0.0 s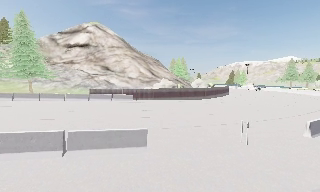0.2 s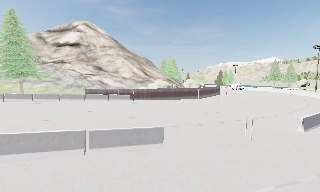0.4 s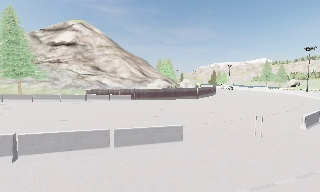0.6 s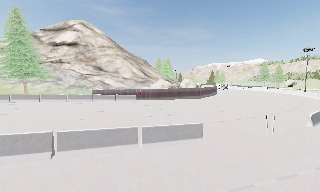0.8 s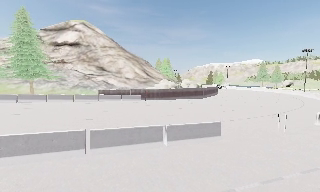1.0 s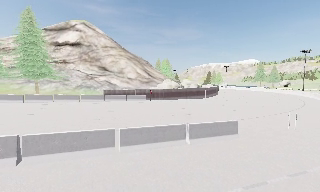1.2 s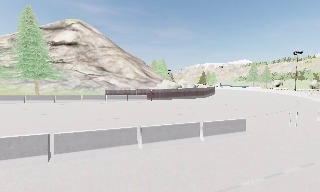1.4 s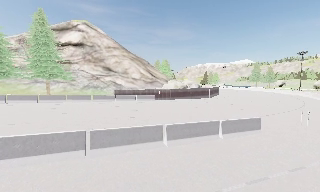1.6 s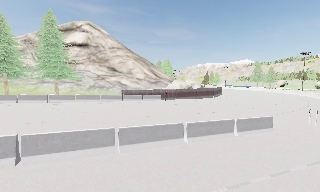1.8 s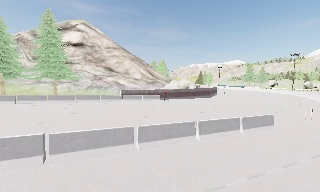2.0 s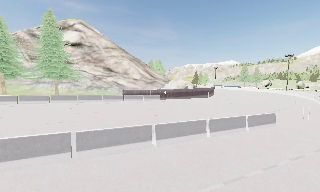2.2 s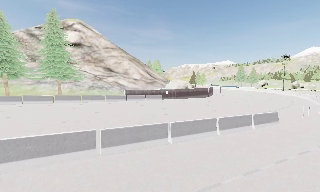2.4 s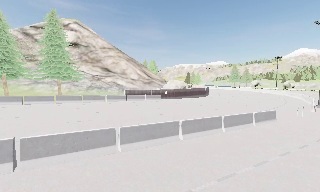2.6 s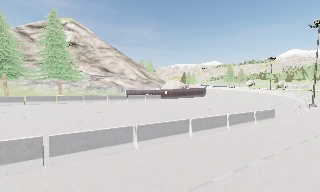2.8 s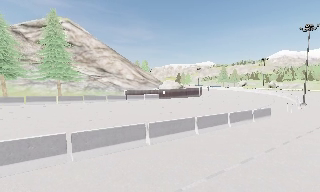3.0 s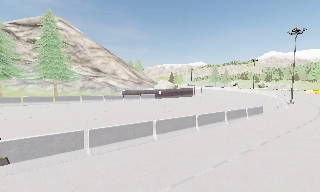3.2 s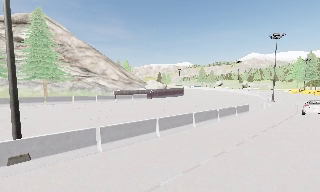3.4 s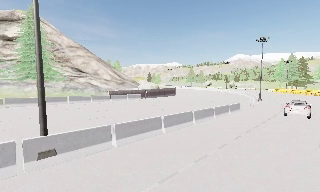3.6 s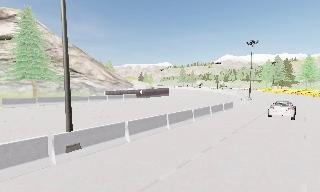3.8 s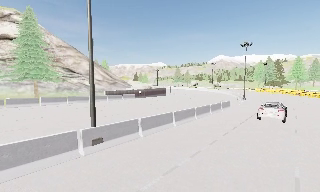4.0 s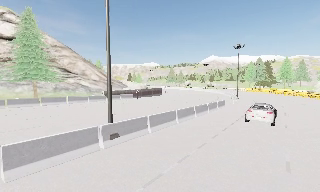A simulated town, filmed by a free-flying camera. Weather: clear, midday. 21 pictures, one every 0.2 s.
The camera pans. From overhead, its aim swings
clockwise.
0.0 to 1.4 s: The camera pans to its right, which is clockwise from overhead, by about 10 degrees. It travels to its left, about 9 m, so close, fixed things drift to the right.
1.4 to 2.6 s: The camera travels to its left and backward, about 7 m, so close, fixed things drift to the right.
2.6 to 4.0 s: The camera pans to its right, which is clockwise from overhead, by about 20 degrees. It travels to its left and backward, about 8 m.
The film runs backward here.
